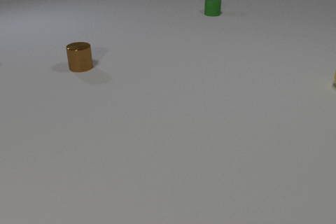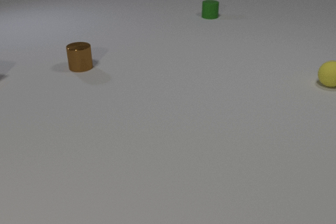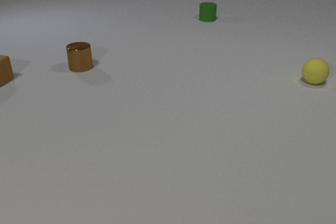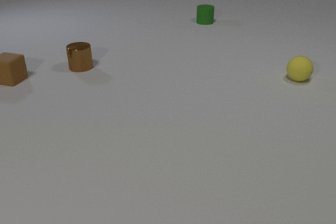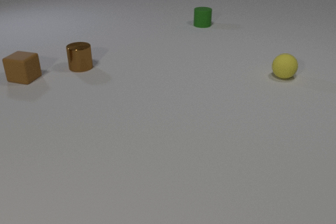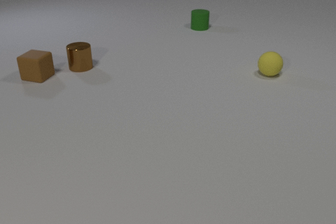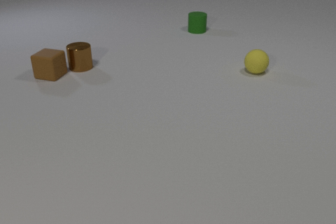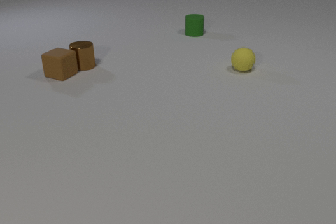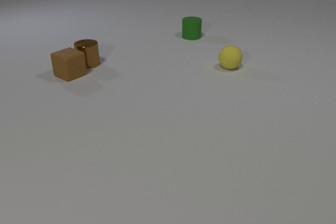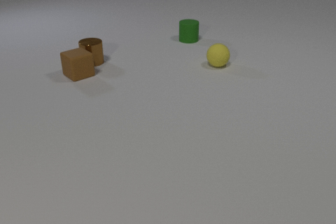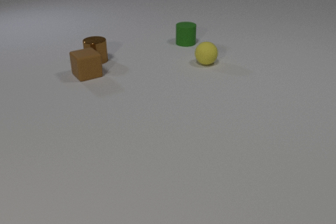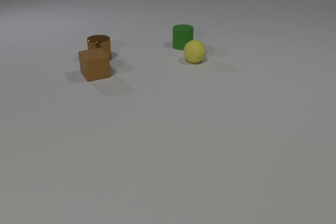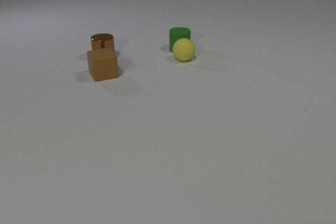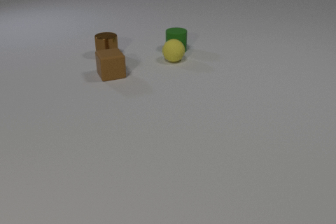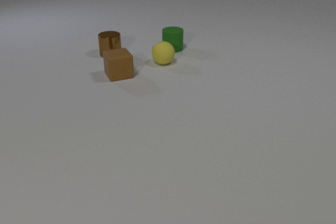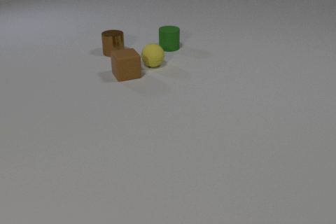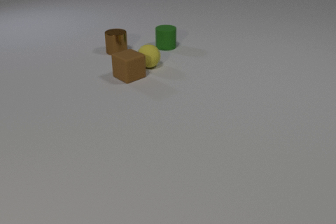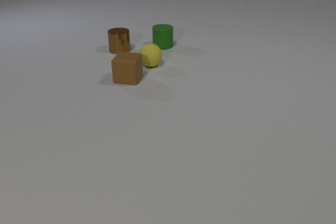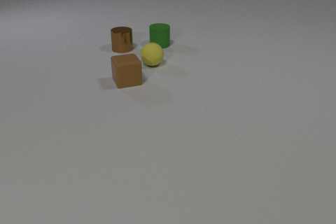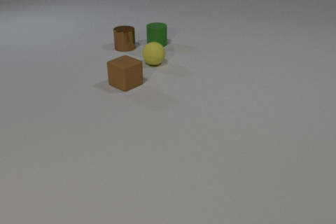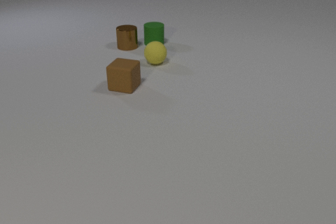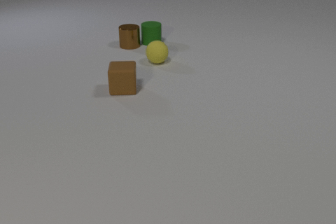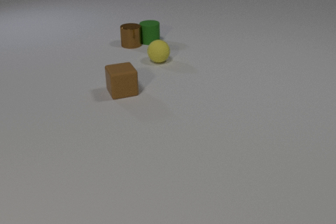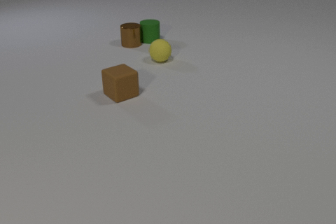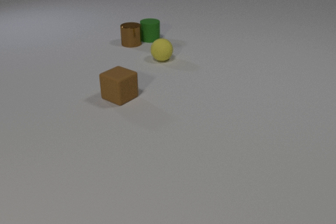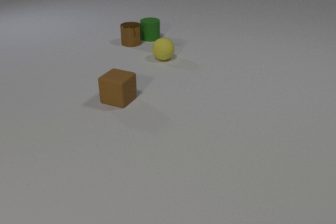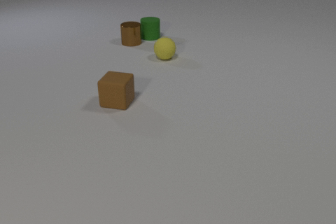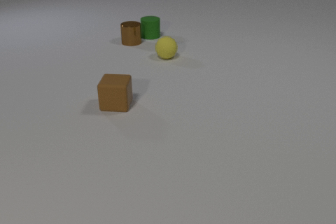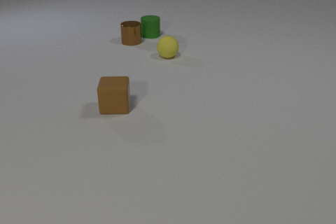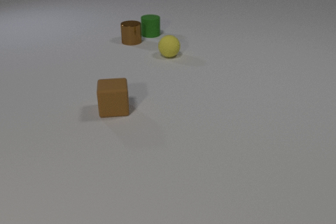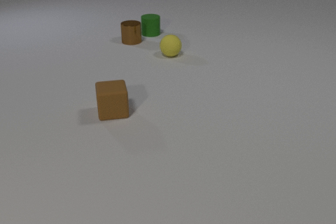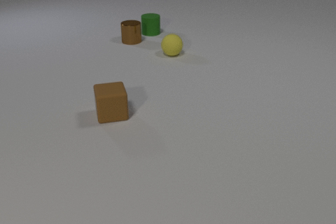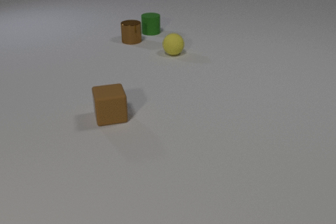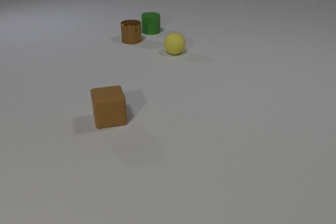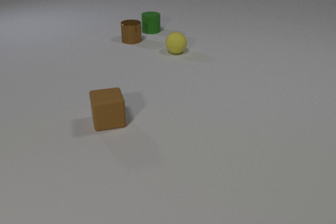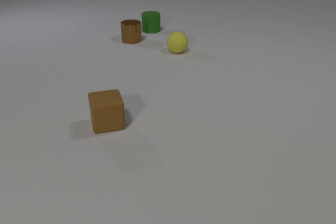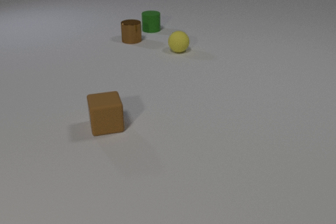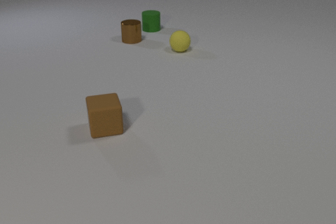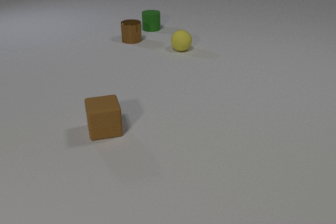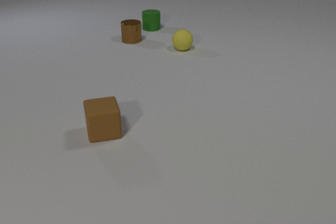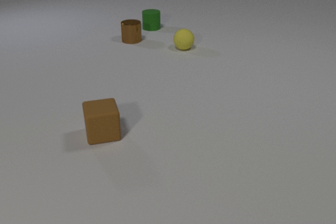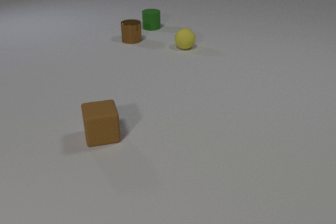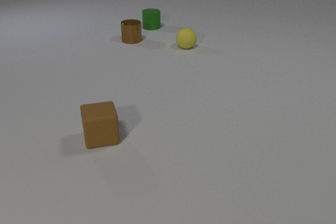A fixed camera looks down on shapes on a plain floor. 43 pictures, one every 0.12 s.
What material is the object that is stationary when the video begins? metal.
Are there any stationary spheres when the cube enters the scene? no.
What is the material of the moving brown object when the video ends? rubber.
0.00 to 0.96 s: The brown rubber cube comes in at the left edge, slides to the right. The brown metal cylinder slides to the right and away from the camera. The green rubber cylinder slides toward the camera. The yellow rubber sphere rolls to the left. The brown rubber cube and the brown metal cylinder collide.
0.96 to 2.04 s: The brown rubber cube slides to the right. The brown metal cylinder slides away from the camera and to the right. The green rubber cylinder slides to the left and toward the camera. The yellow rubber sphere rolls to the left. The green rubber cylinder and the yellow rubber sphere collide. The brown rubber cube and the yellow rubber sphere collide.
2.04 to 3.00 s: The brown rubber cube slides toward the camera. The brown metal cylinder slides away from the camera and to the right. The green rubber cylinder slides away from the camera and to the left. The yellow rubber sphere rolls away from the camera and to the right. The brown metal cylinder and the green rubber cylinder collide.
3.00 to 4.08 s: The brown rubber cube slides toward the camera. The brown metal cylinder slides away from the camera. The green rubber cylinder slides away from the camera. The yellow rubber sphere rolls away from the camera and to the right.
4.08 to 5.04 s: The brown rubber cube slides toward the camera. The green rubber cylinder slides away from the camera. The yellow rubber sphere rolls away from the camera and to the right.
